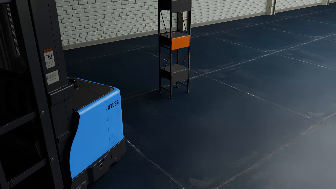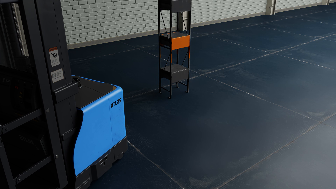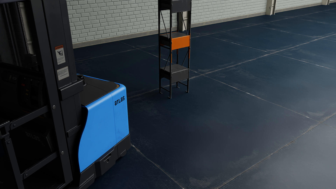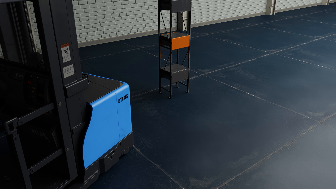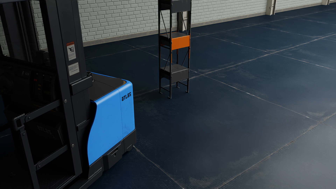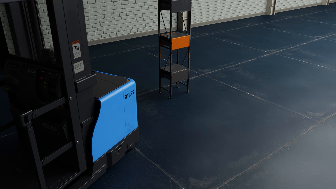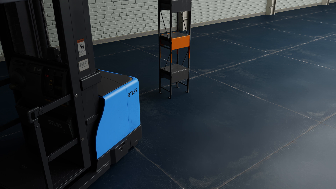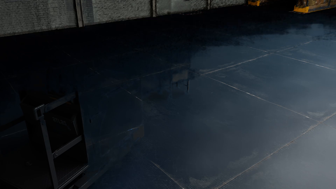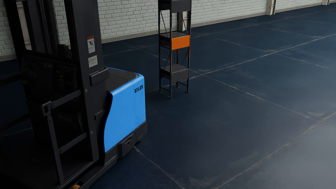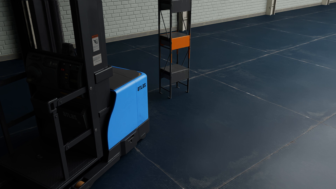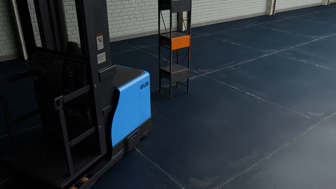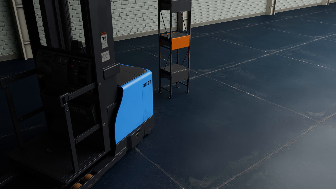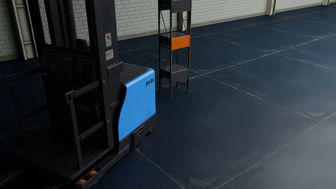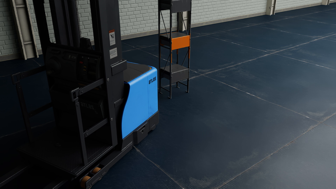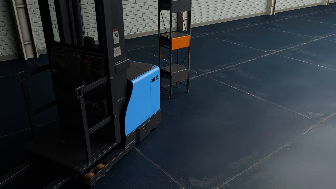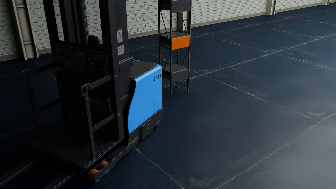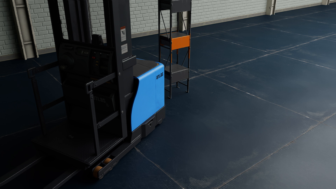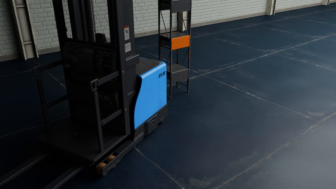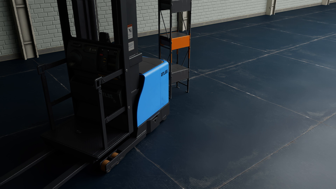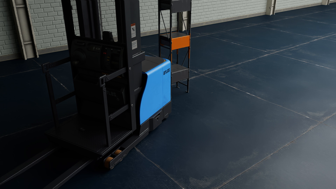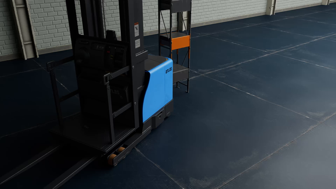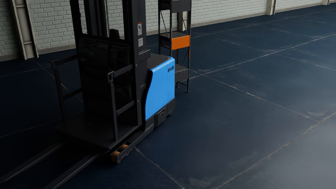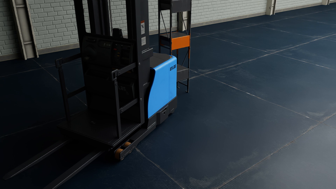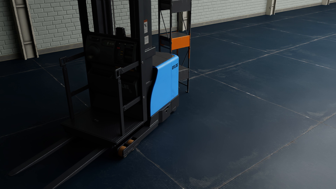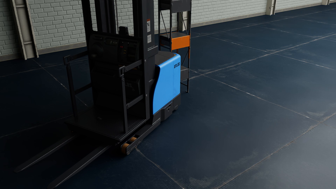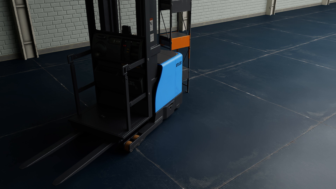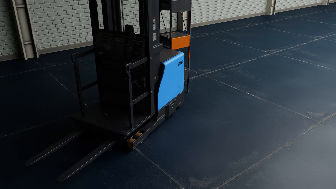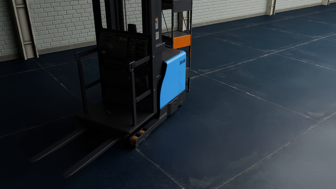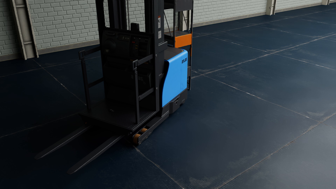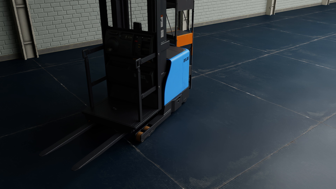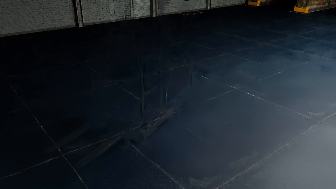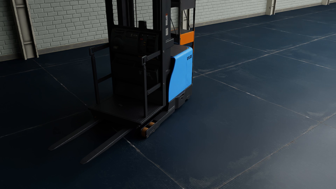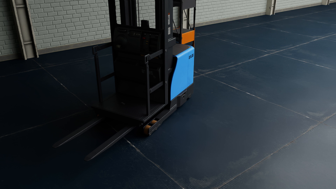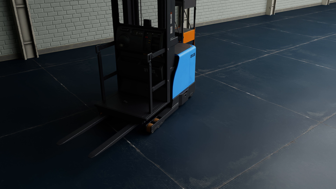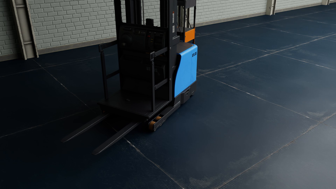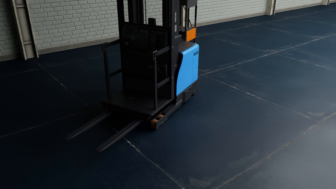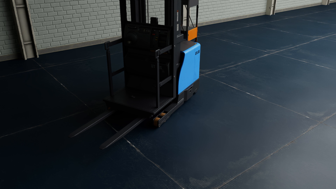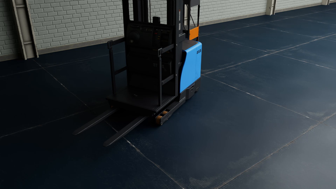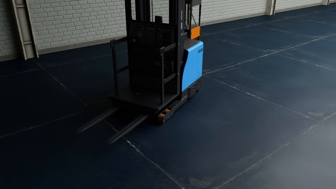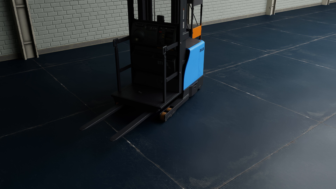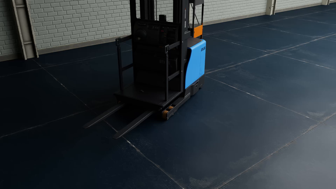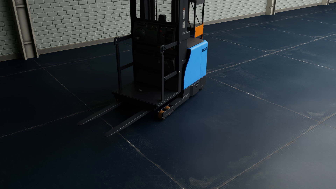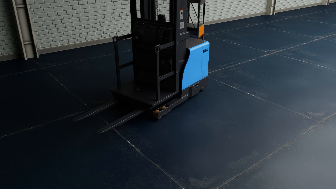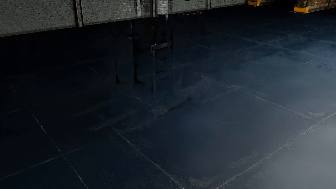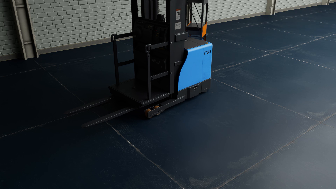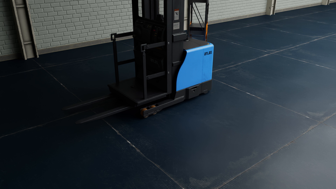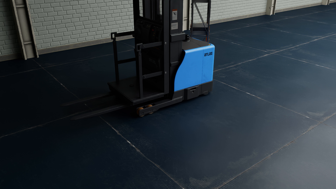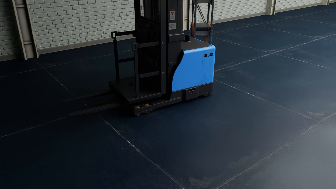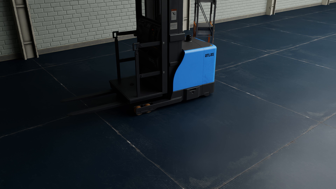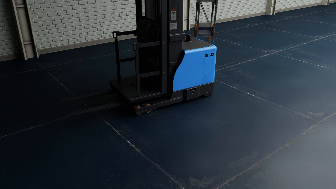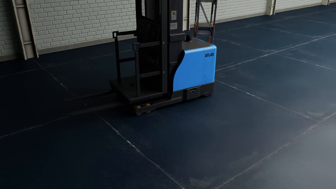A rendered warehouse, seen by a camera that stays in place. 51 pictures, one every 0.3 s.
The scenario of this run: A forklift runs into an object in its way.
